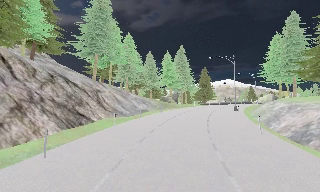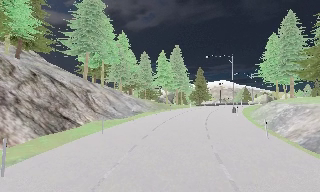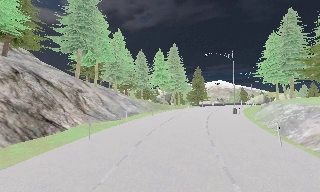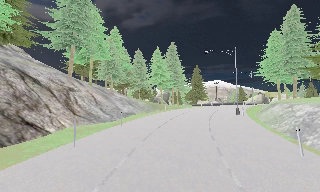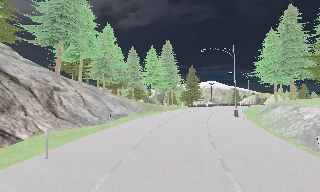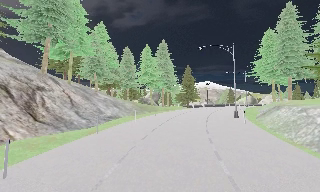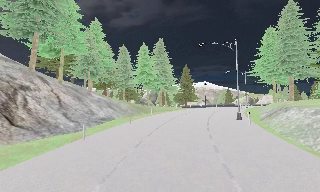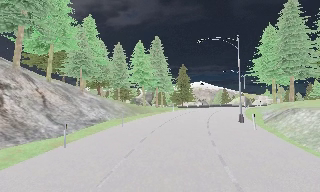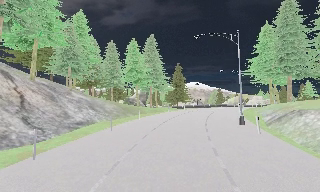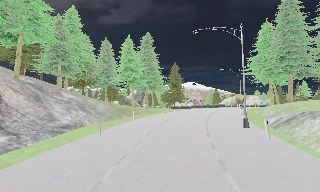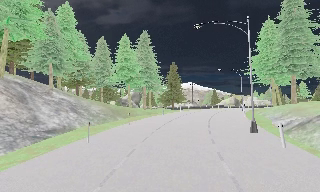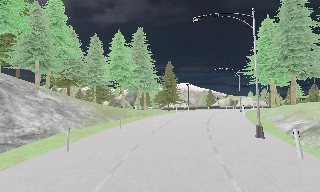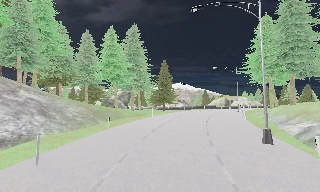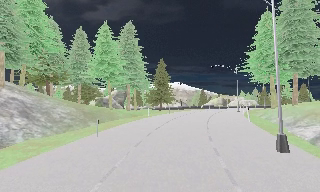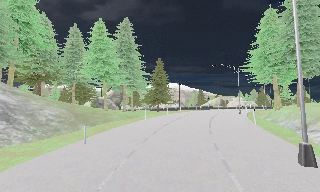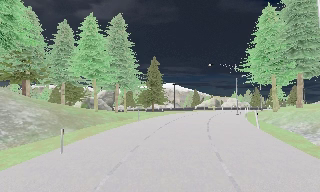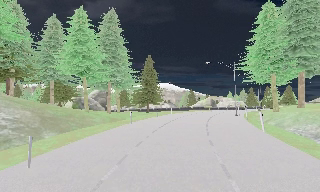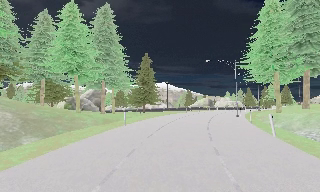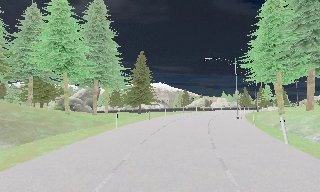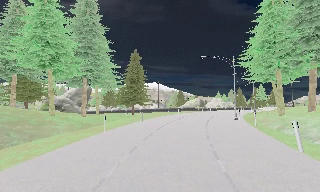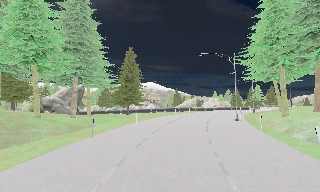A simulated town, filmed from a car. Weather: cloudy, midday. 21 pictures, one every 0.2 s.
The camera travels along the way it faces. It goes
forward.
0.0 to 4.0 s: The scene slides to the left, as the camera pans about 25 degrees to its right. It travels forward, about 25 m, so what stands in front looms larger.
The film runs forward here.
